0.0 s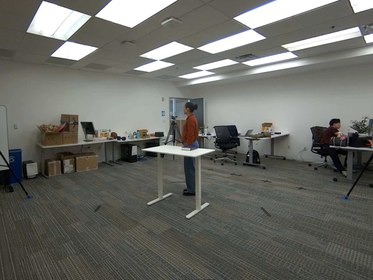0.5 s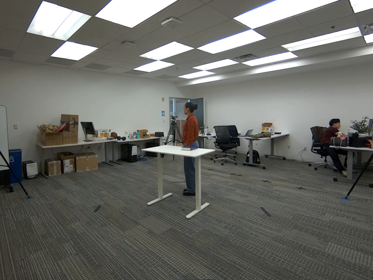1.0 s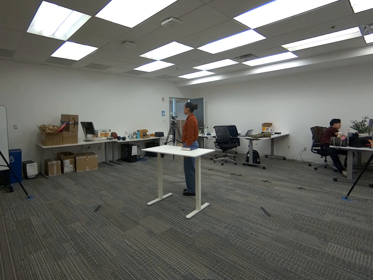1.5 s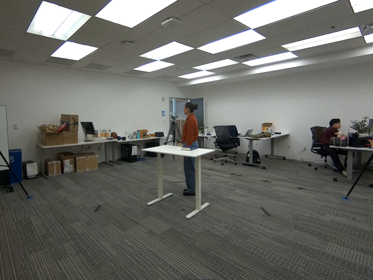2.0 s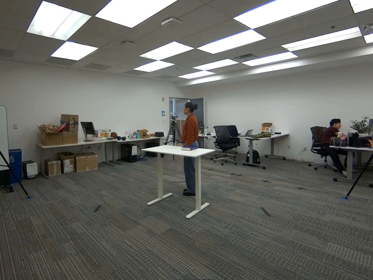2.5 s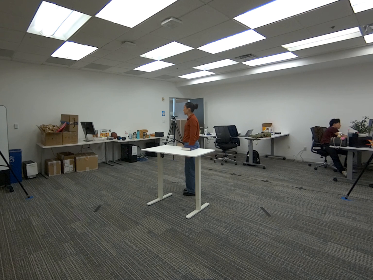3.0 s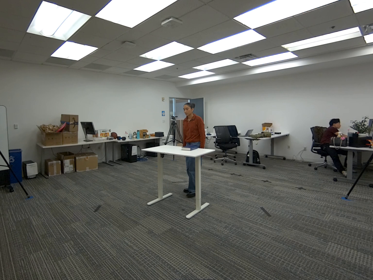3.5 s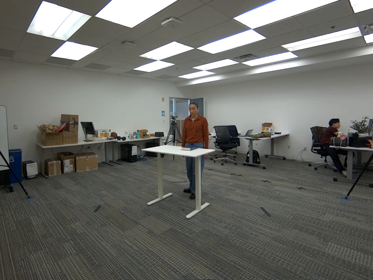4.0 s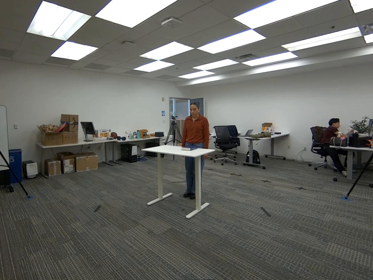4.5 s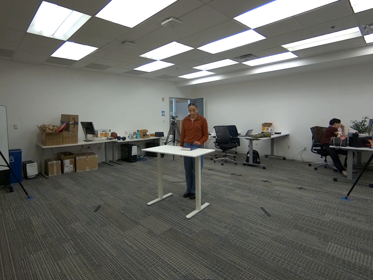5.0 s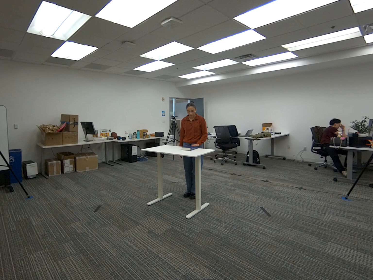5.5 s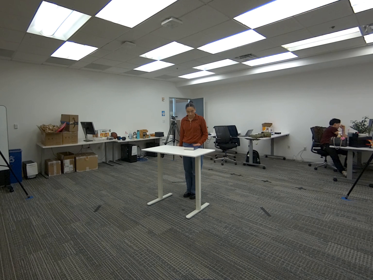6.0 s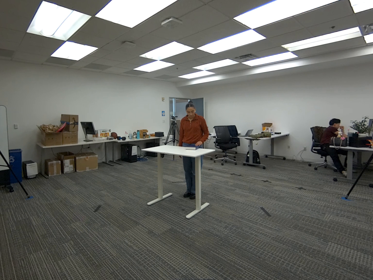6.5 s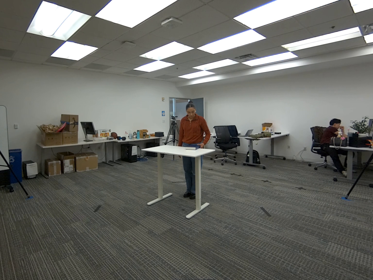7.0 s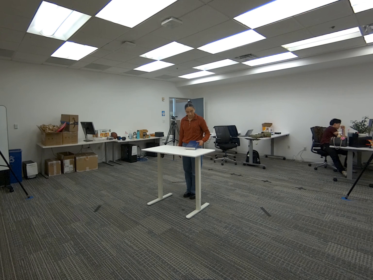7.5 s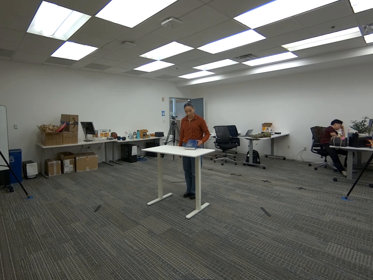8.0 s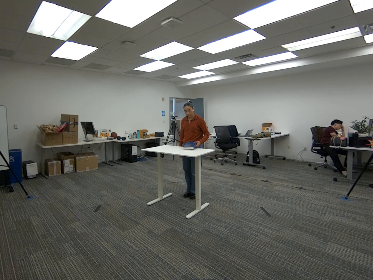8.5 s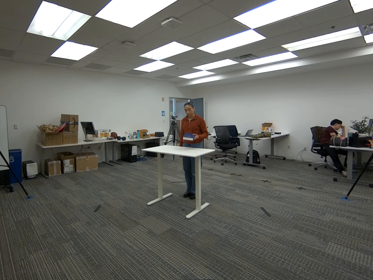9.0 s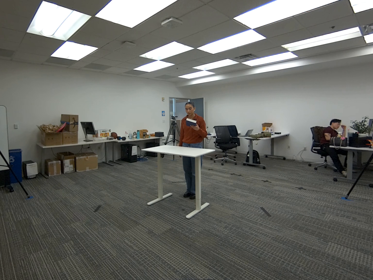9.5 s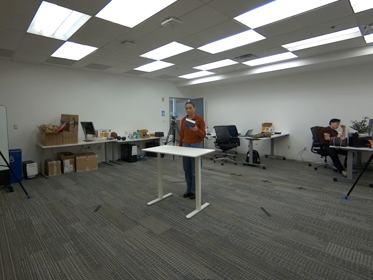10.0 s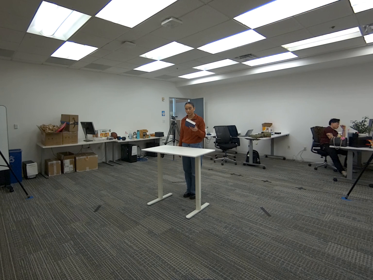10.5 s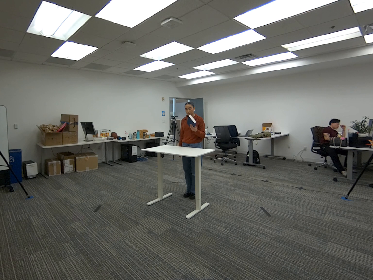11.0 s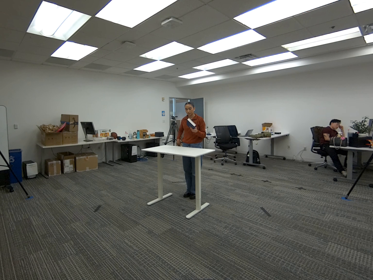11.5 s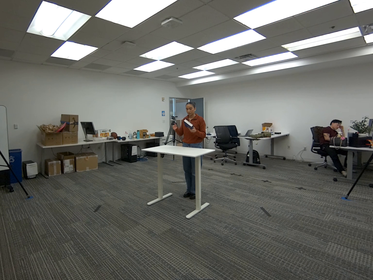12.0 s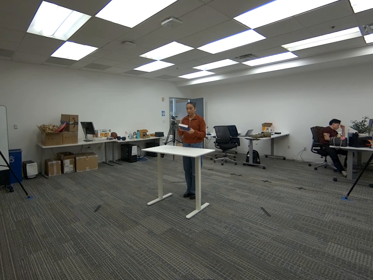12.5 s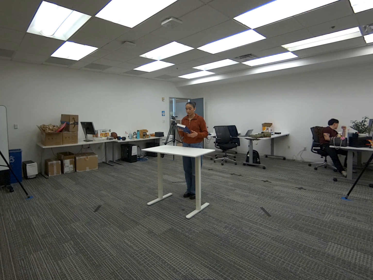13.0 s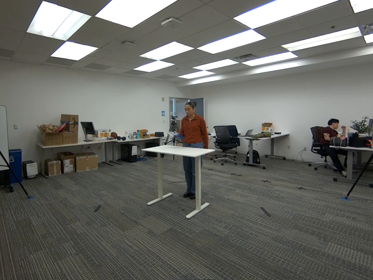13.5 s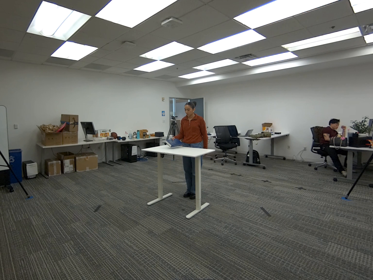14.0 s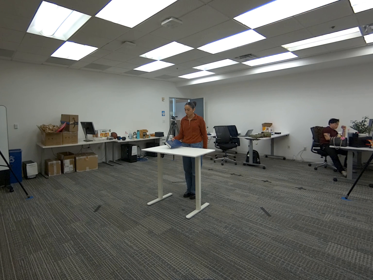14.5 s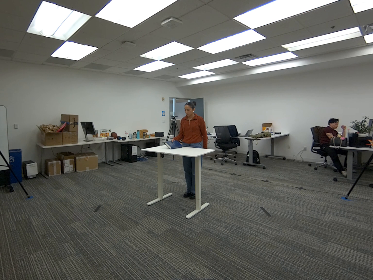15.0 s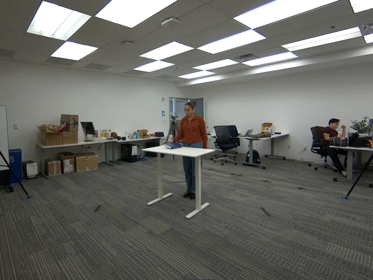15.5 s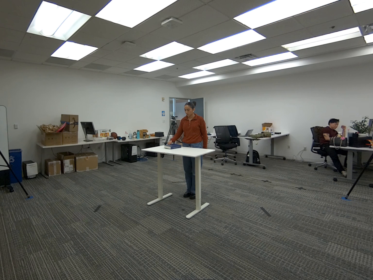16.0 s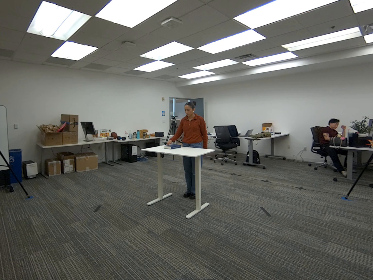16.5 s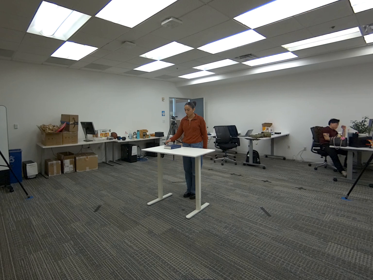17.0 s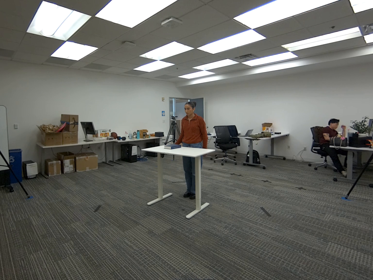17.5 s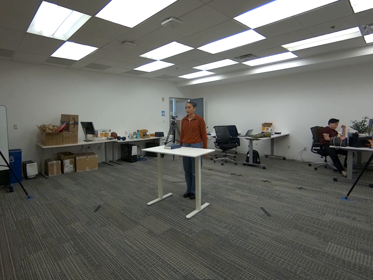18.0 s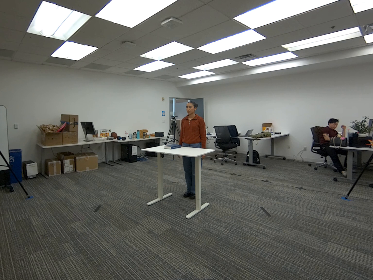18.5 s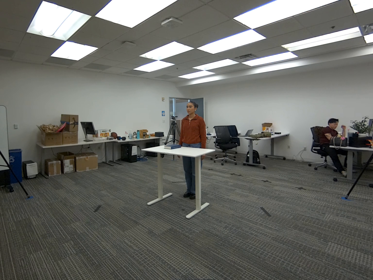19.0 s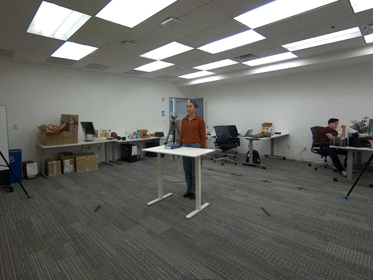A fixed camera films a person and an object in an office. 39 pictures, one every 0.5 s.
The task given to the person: Pick up the dark blue book with your left hand from the white desk and hand the book over to your right hand and place the book back down on the white desk.
